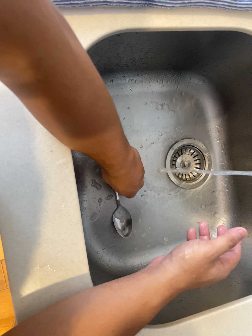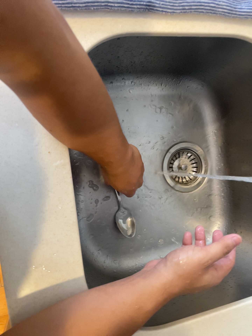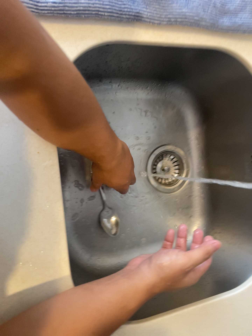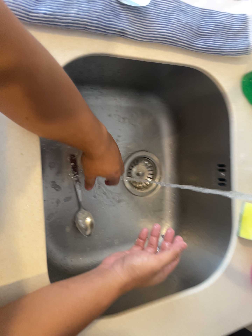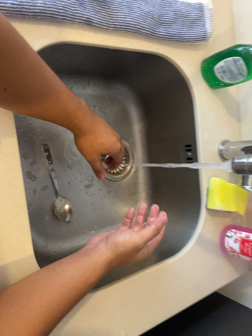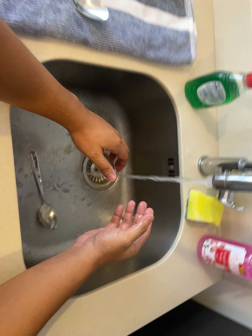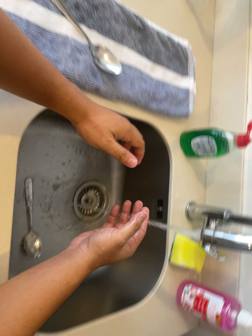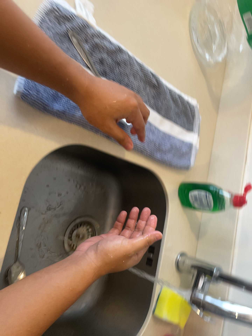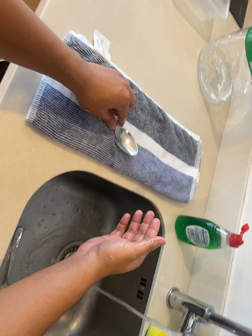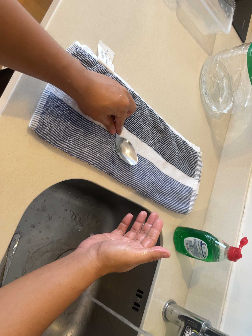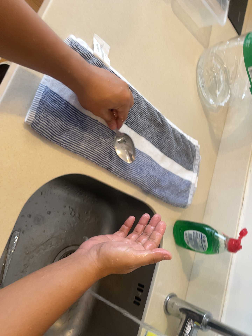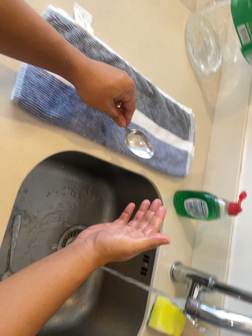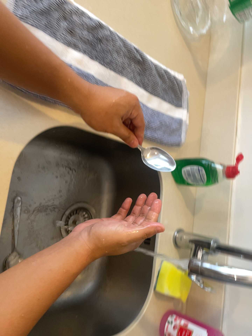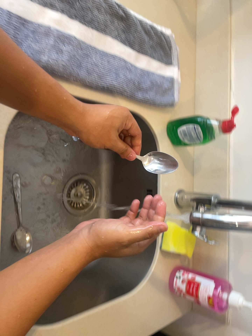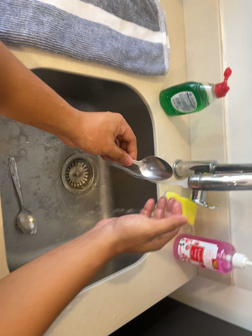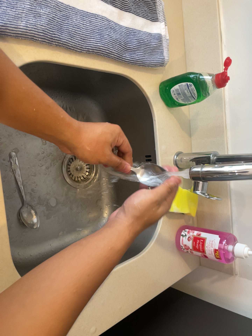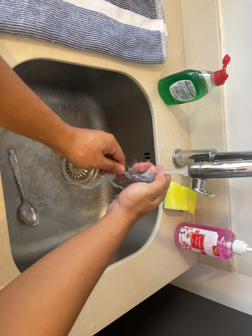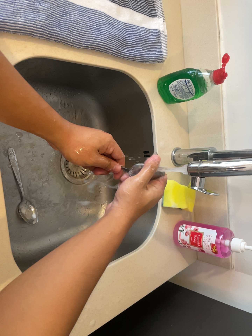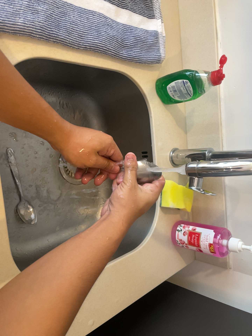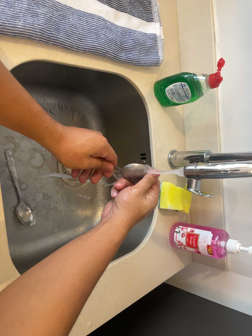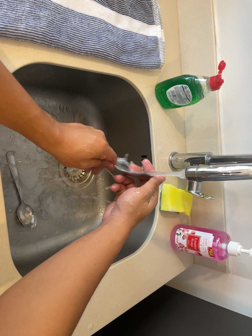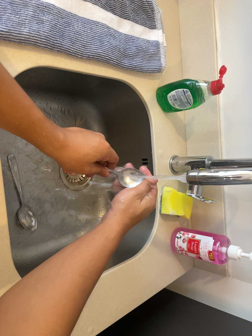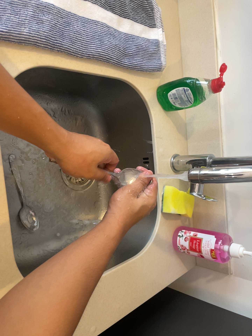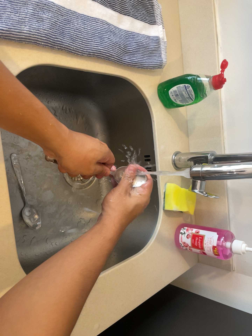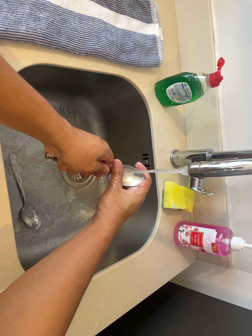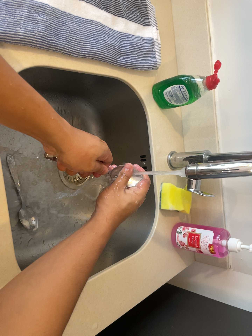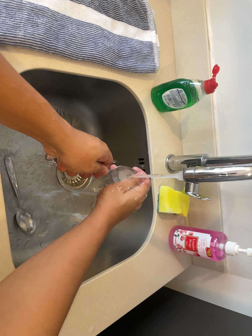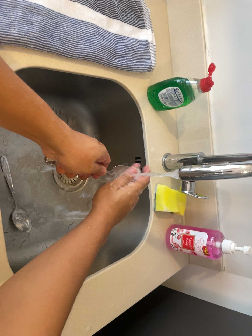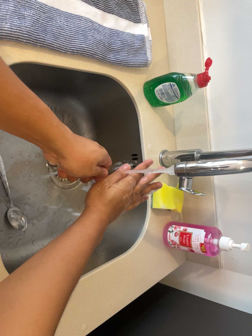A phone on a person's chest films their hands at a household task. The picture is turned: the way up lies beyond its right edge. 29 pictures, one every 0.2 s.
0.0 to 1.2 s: The camera pans to its right by about 25 degrees. It travels backward and to its left, about 14 cm, so what stands in front gets smaller. It rolls about its line of sight by about 10 degrees, and the scene rotates clockwise.
1.2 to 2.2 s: The camera's aim tips toward the top of its view by about 10 degrees, and the scene shifts downward. It rolls about its line of sight by about 10 degrees, and the scene rotates clockwise.
2.2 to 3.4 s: The camera travels toward the bottom of its view, about 5 cm, so close, fixed things drift upward. Its aim tips toward the bottom of its view by about 15 degrees, and the scene shifts upward. It rolls about its line of sight by about 15 degrees, and the scene rotates counterclockwise.
3.4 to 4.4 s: The camera keeps its place and its aim.
4.4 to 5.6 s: The camera shifts only a little, or ends up much as it began.
The film runs backward here.
